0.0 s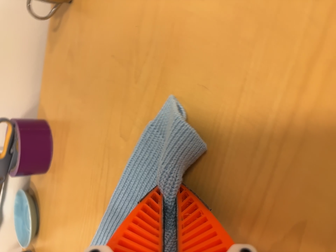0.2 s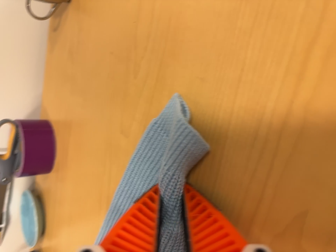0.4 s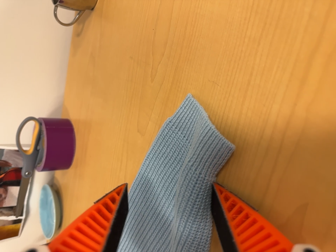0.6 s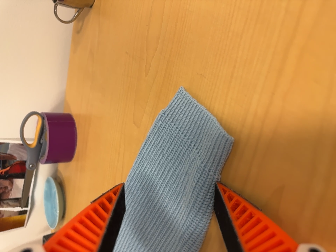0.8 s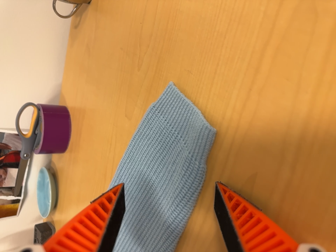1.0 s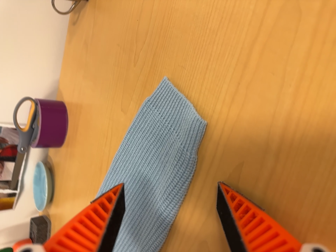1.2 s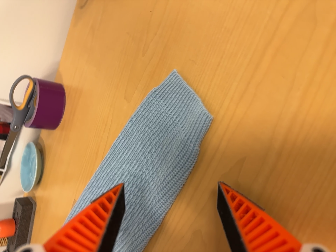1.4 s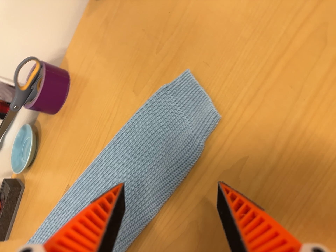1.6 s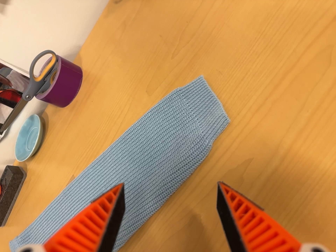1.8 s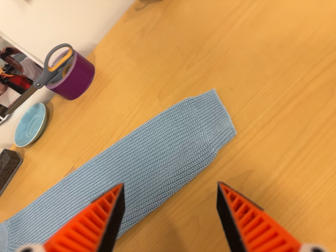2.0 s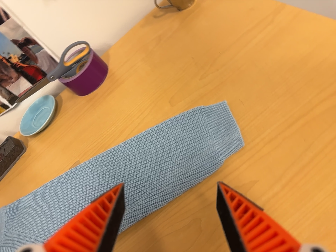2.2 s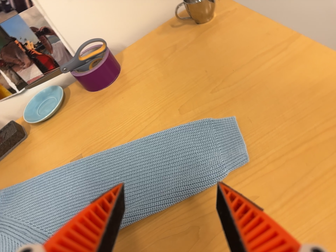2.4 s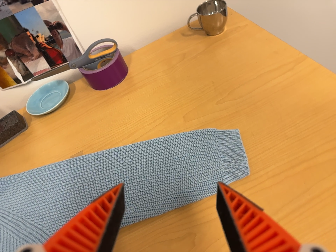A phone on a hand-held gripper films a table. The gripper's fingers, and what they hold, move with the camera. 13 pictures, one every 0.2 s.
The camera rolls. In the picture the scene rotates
clockwise.
The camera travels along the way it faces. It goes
backward.
0.0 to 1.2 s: The camera travels backward, about 7 cm, so what stands in front gets smaller.
1.2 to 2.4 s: The camera pans to its right by about 10 degrees. It travels to its left and backward, about 16 cm. Its aim tips toward the top of its view by about 10 degrees. It rolls about its line of sight by about 40 degrees, and the scene rotates clockwise.
The film runs backward here.
